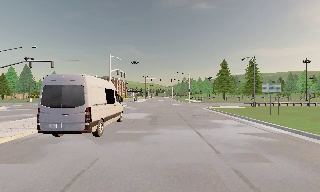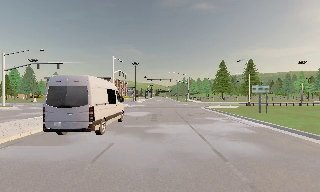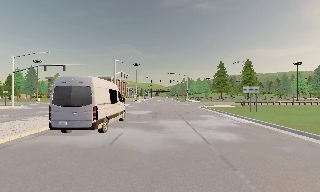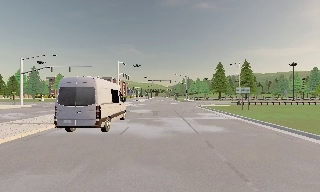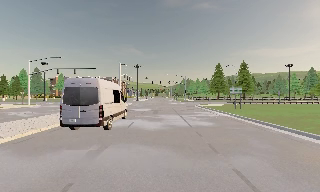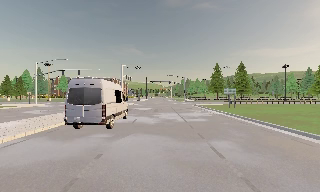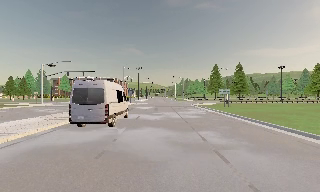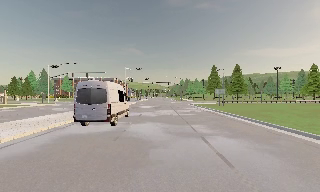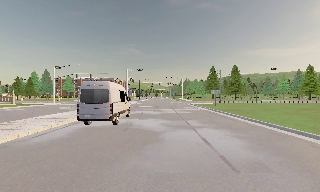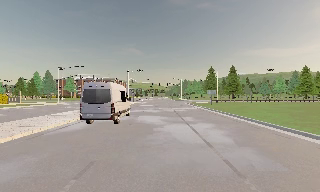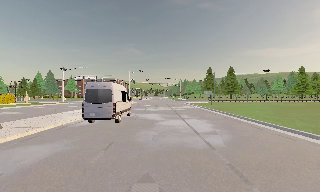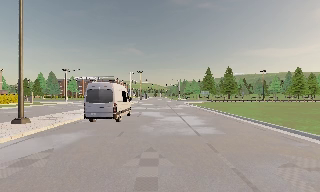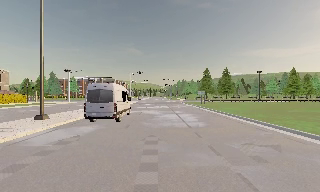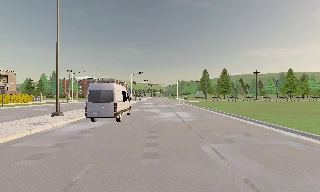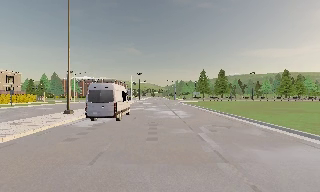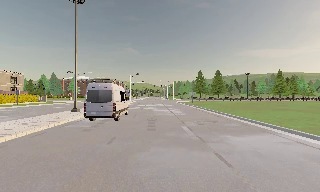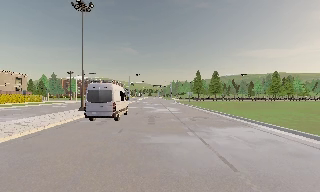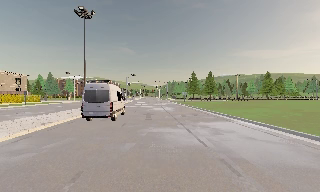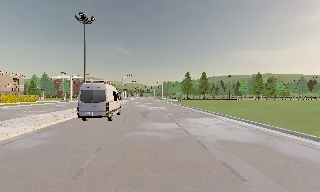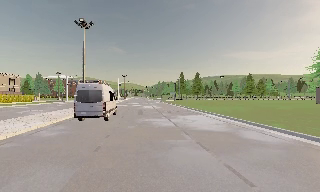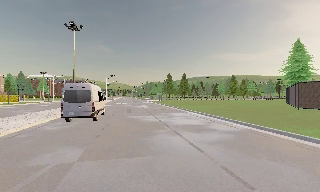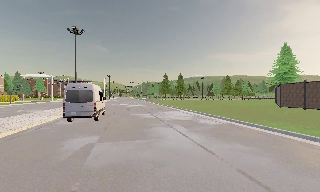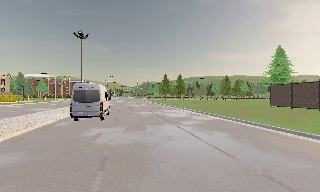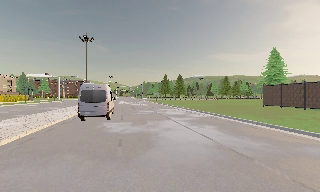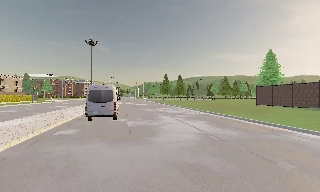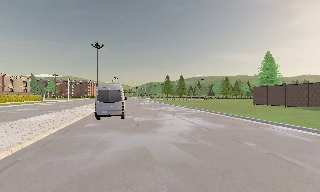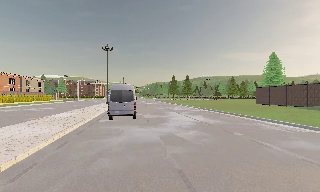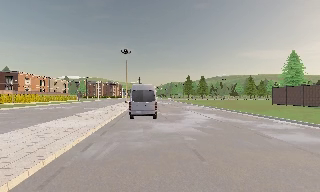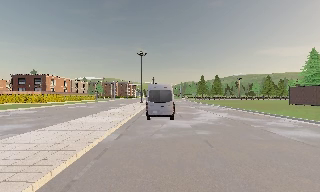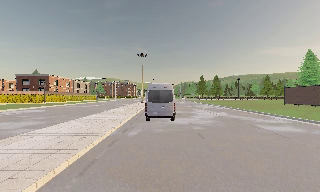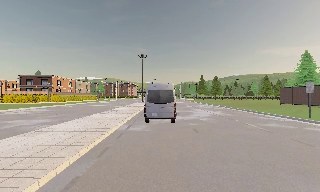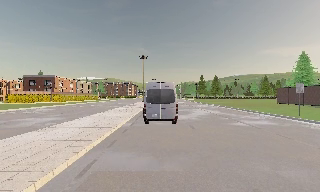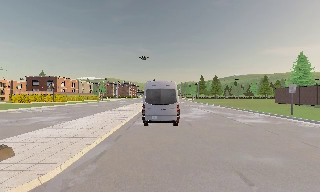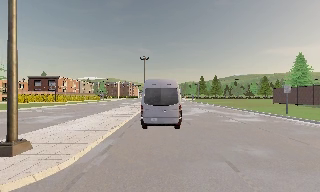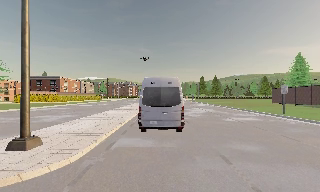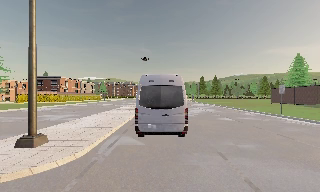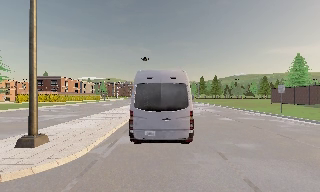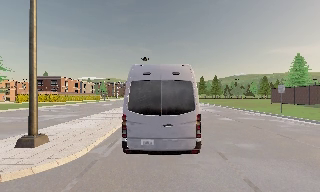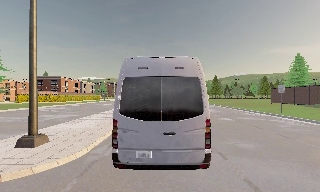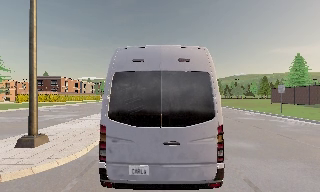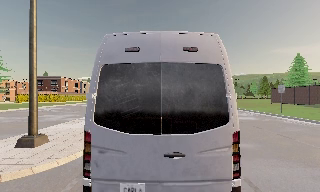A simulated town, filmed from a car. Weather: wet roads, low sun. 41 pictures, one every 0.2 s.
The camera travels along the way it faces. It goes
backward.
0.0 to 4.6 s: The scene slides to the left, as the camera pans about 15 degrees to its right. It travels backward, about 40 m, so what stands in front gets smaller.
4.6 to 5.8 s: The scene slides to the right, as the camera pans about 15 degrees to its left. It travels backward, about 9 m, so what stands in front gets smaller.
5.8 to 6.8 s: The camera travels backward, about 3.5 m, so what stands in front gets smaller. It loses speed.
6.8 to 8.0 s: The camera shifts only a little, or ends up much as it began.
The film runs backward here.
